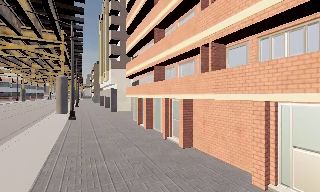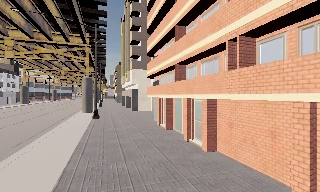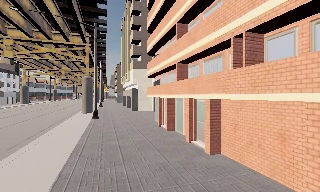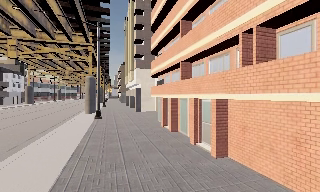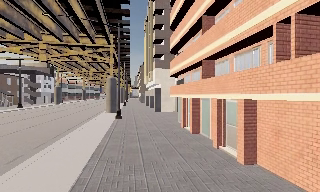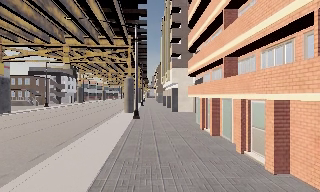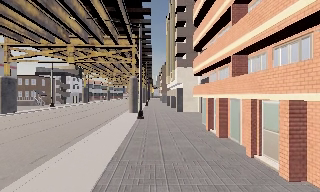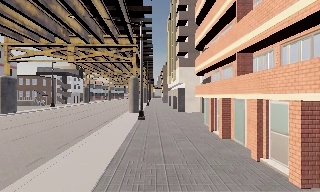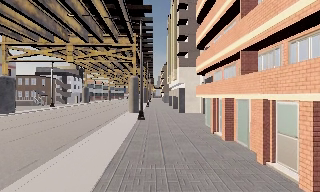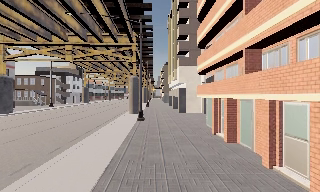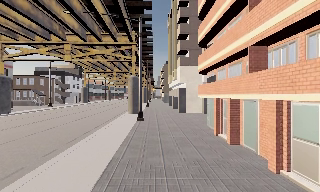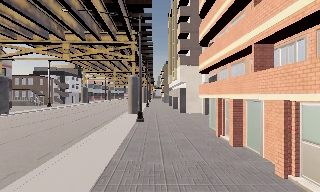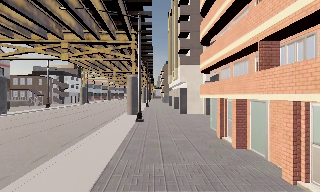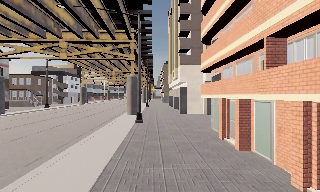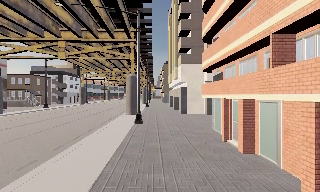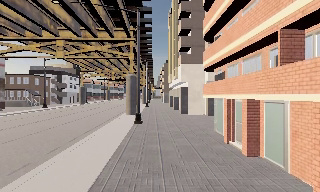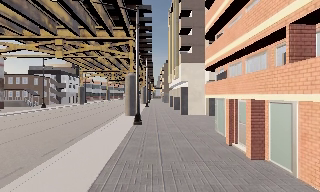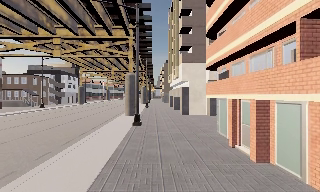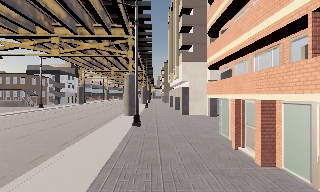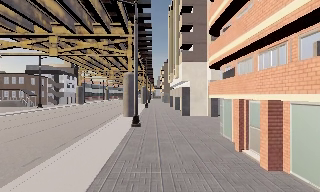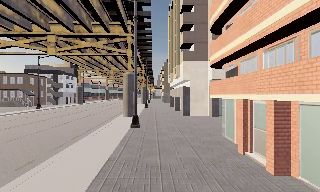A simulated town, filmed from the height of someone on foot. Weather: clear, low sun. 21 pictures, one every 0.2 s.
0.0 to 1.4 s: The scene slides to the right, as the camera pans about 25 degrees to its left. It travels forward, about 2.5 m, so what stands in front looms larger.
1.4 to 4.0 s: The camera travels forward, about 4.5 m, so what stands in front looms larger.
The film runs forward here.
